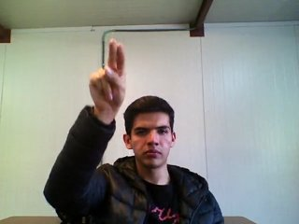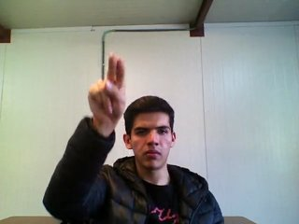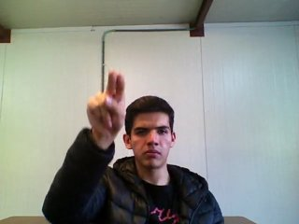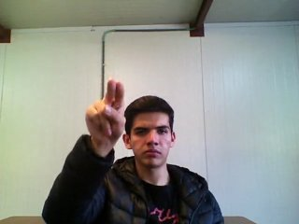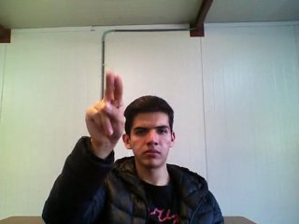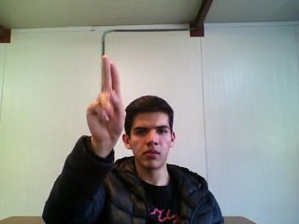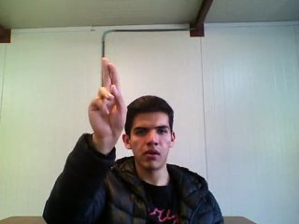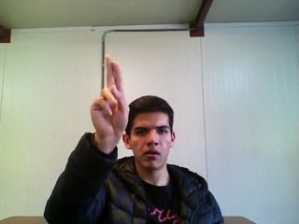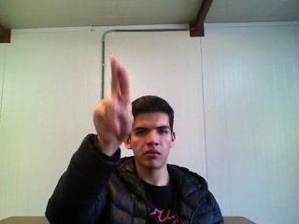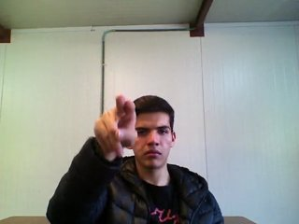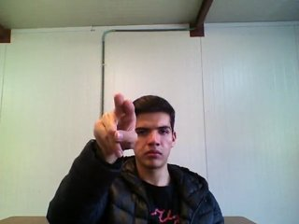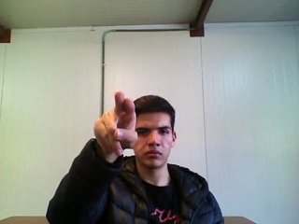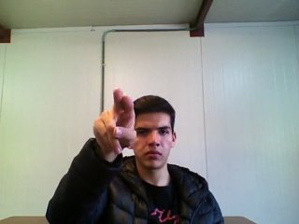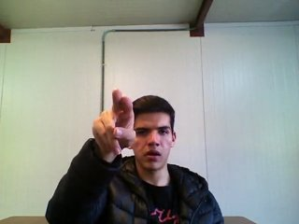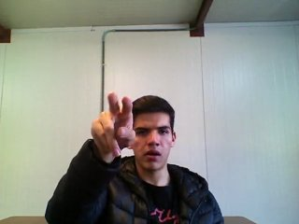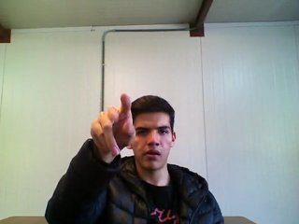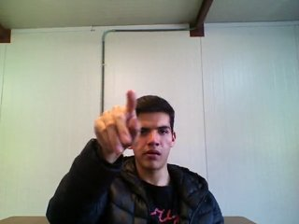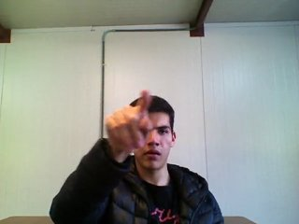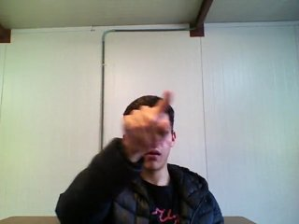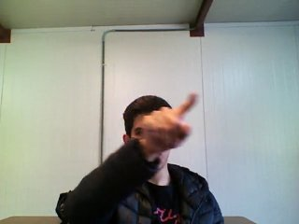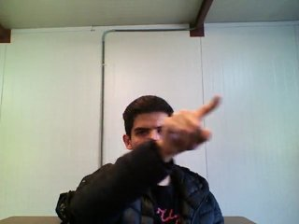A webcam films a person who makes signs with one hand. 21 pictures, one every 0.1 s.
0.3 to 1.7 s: Click with two fingers.
